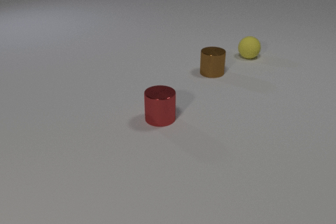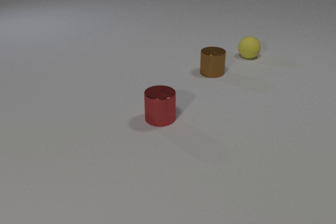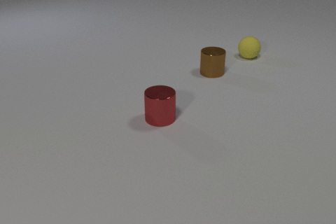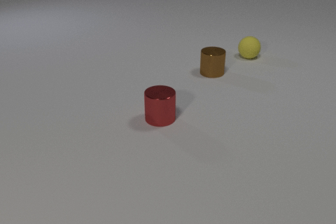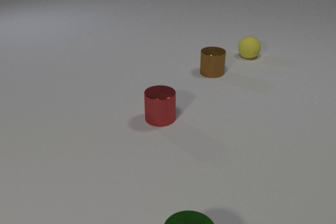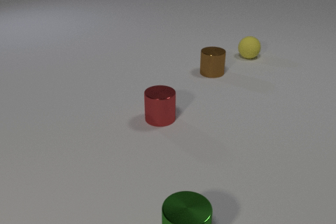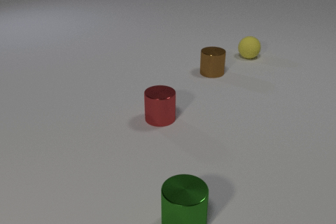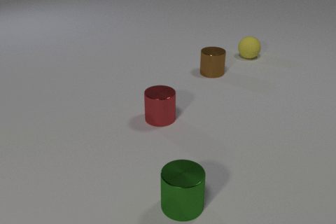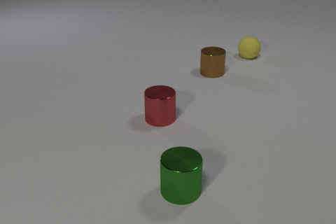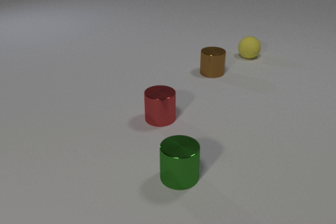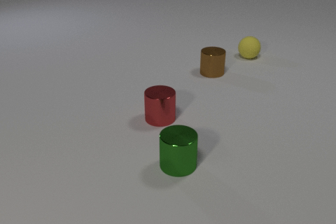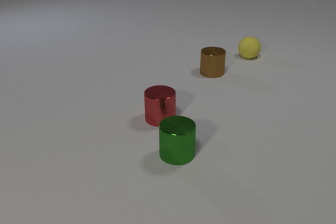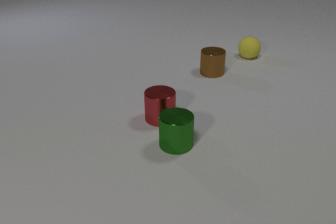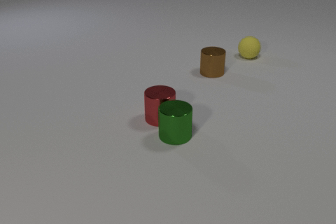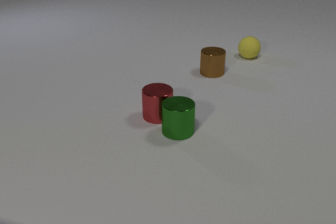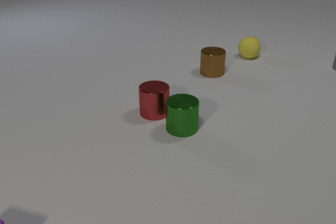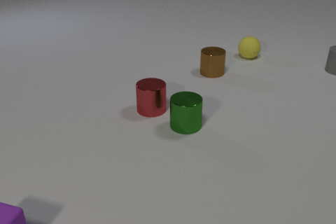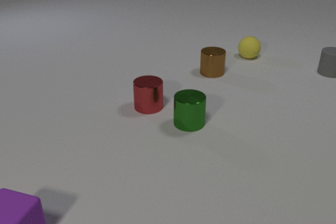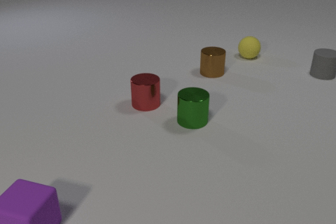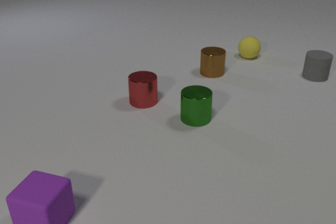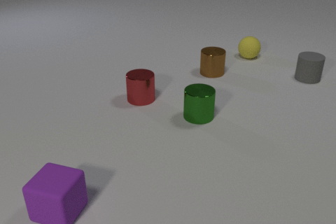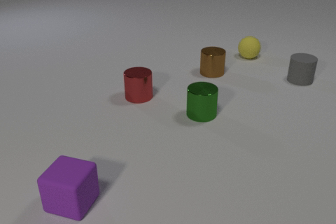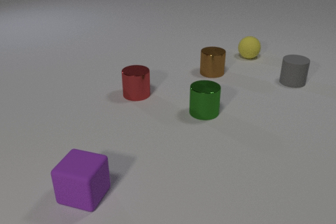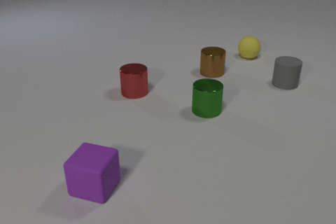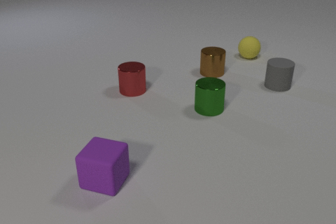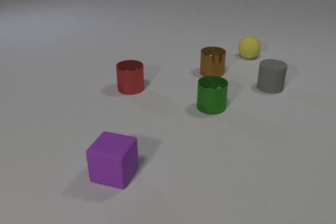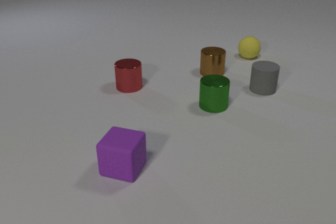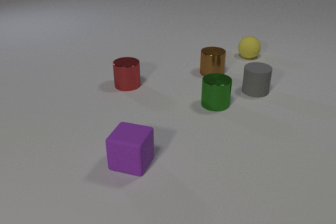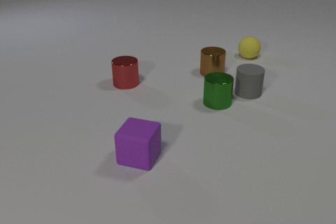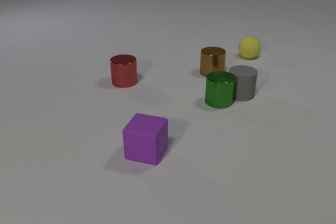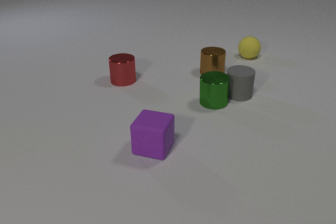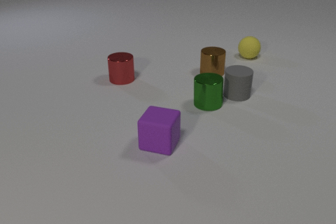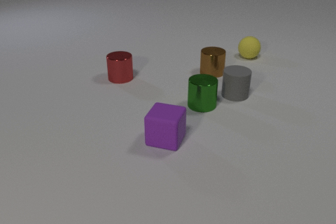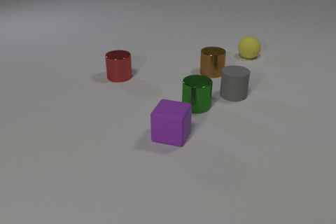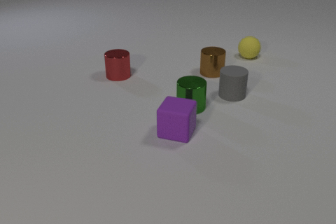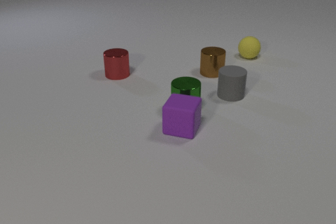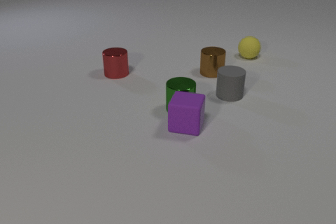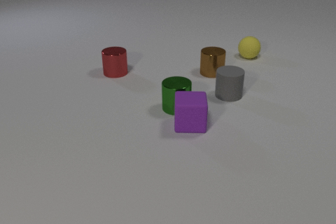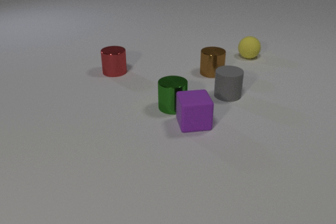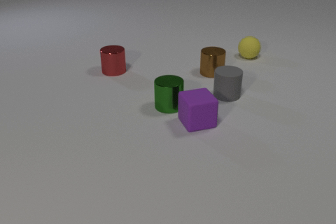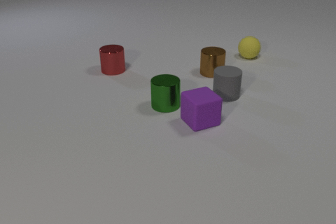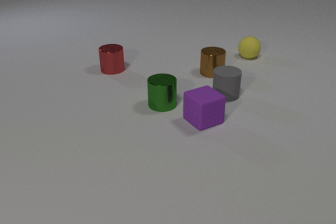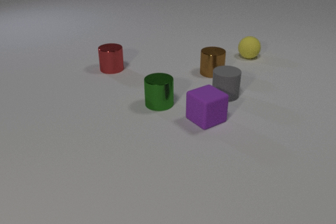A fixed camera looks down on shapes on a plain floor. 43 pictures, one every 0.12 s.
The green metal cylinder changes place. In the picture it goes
away from the camera.
The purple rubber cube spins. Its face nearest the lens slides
to the right.
0.00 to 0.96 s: The green metal cylinder comes in at the bottom edge, slides away from the camera.
0.96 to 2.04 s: The green metal cylinder slides away from the camera. The red metal cylinder slides away from the camera and to the left. The gray rubber cylinder comes in at the right edge, slides toward the camera and to the left. The purple rubber cube comes in at the bottom edge, slides to the right and away from the camera. The green metal cylinder and the red metal cylinder collide.
2.04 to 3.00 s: The green metal cylinder slides away from the camera and to the right. The red metal cylinder slides away from the camera and to the left. The gray rubber cylinder slides toward the camera and to the left. The purple rubber cube slides to the right and away from the camera.
3.00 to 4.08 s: The green metal cylinder slides to the left. The red metal cylinder slides away from the camera. The gray rubber cylinder slides to the left and toward the camera. The purple rubber cube slides away from the camera and to the right. The green metal cylinder and the gray rubber cylinder collide.
4.08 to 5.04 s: The green metal cylinder slides to the left. The red metal cylinder slides away from the camera. The gray rubber cylinder slides to the left. The purple rubber cube slides to the right and away from the camera, spins so that its near face slides to the right, counterclockwise seen from above. The green metal cylinder and the purple rubber cube collide.
What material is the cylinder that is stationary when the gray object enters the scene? metal.
How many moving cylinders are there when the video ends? 3.
How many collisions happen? 3.
